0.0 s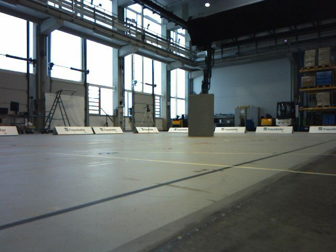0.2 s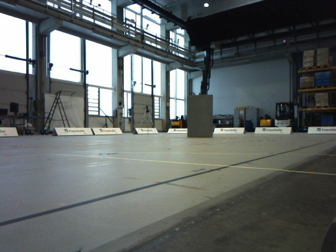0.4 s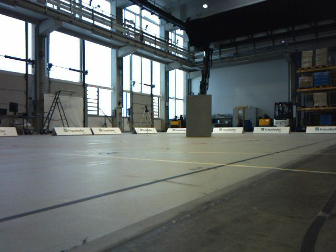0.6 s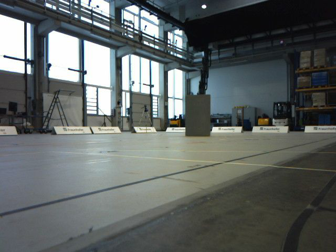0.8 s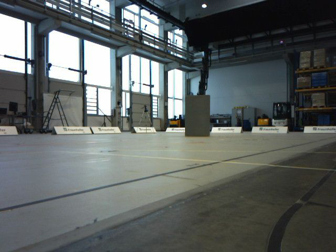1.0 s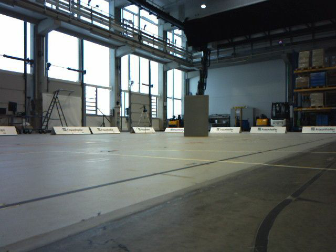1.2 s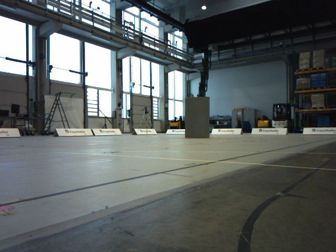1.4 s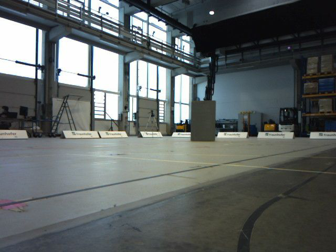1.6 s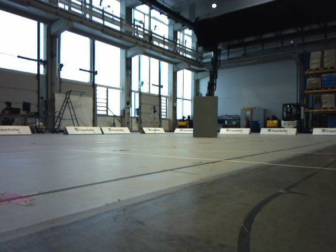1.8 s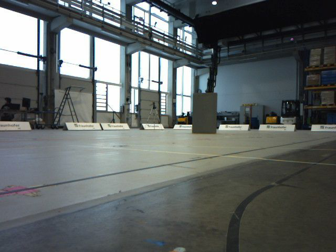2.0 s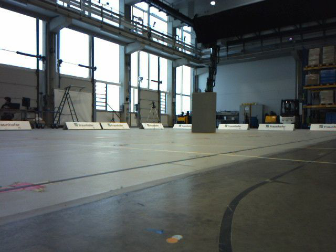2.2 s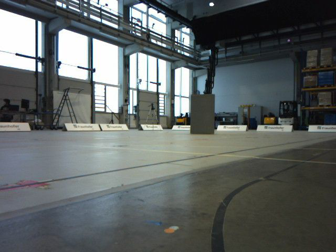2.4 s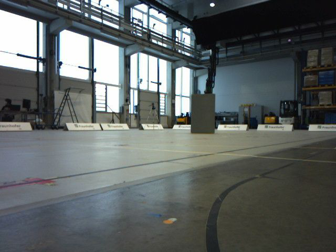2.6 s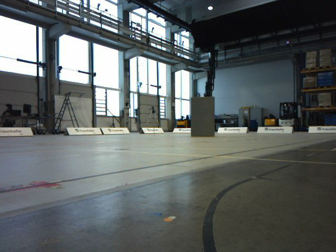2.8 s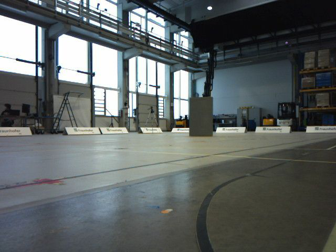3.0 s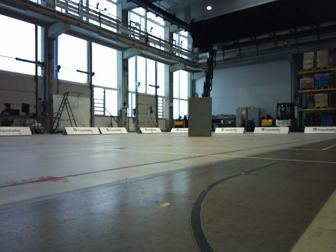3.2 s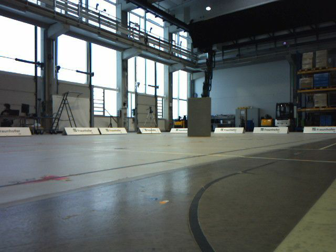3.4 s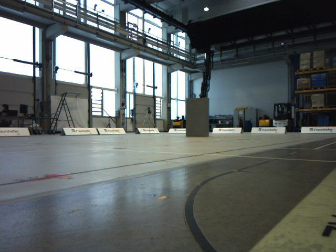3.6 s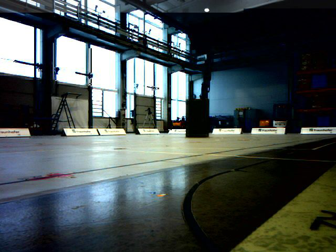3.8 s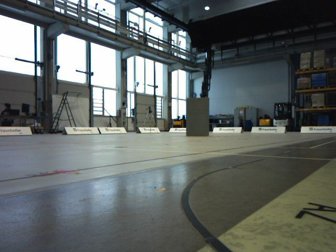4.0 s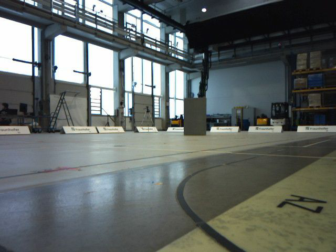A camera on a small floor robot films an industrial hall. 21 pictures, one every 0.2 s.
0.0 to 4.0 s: The camera travels backward, about 0.8 m, so what stands in front gets smaller.
The film runs backward here.
